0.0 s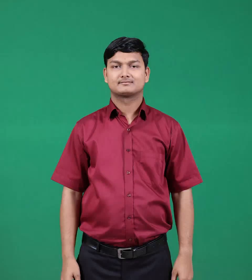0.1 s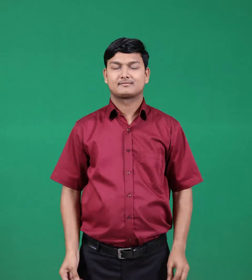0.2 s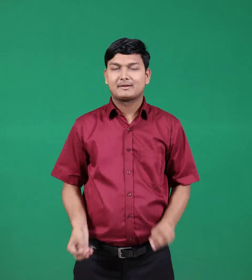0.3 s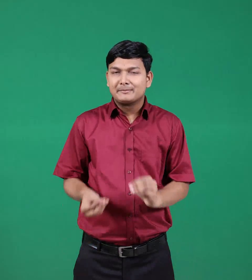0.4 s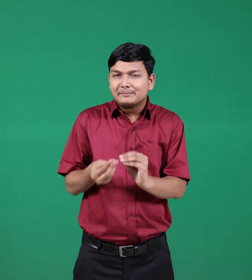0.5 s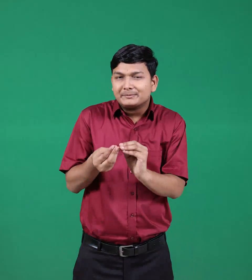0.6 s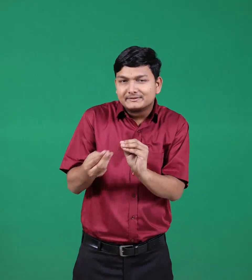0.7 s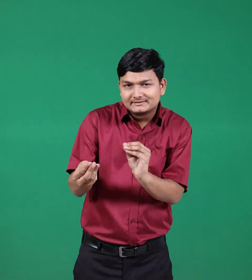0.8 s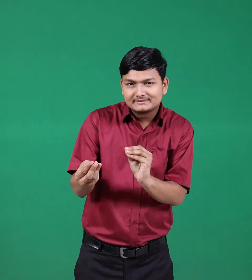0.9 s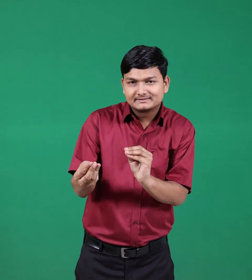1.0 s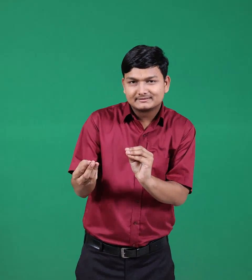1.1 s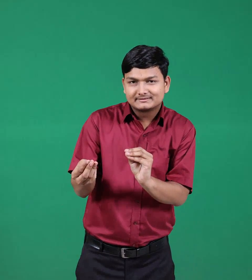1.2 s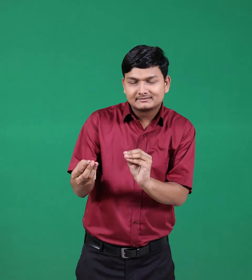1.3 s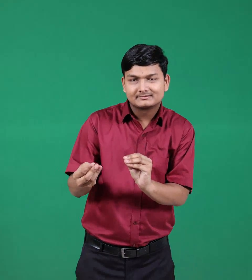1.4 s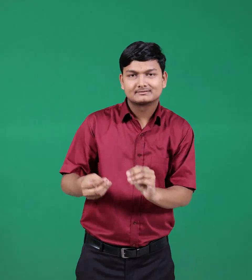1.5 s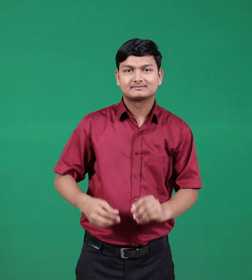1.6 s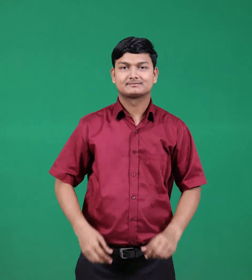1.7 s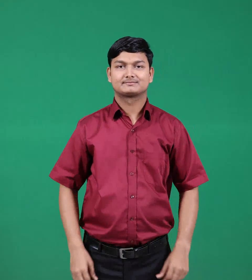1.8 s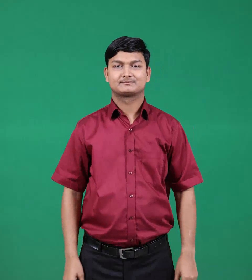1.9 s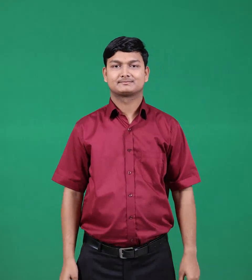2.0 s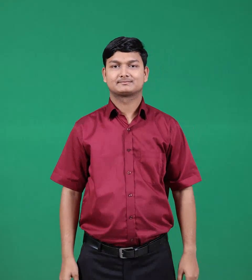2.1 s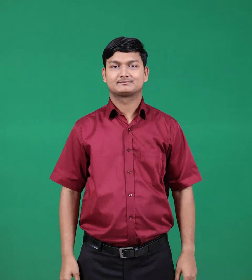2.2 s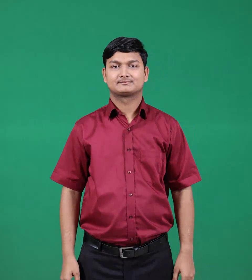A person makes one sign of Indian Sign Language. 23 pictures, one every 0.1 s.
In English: near
